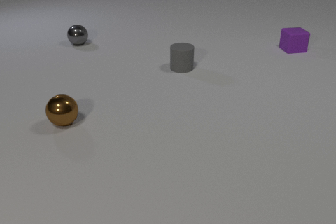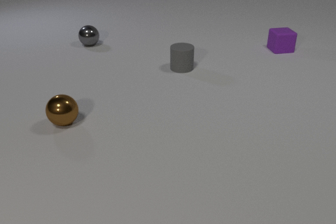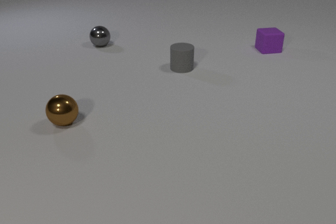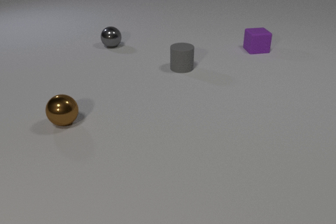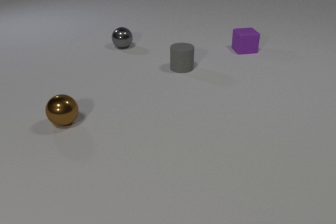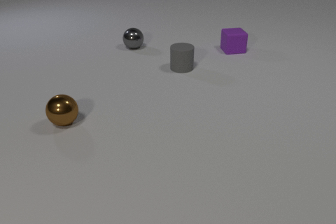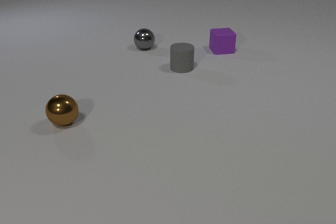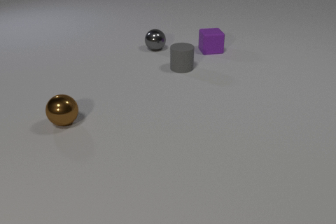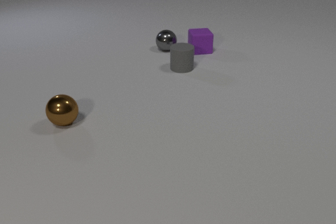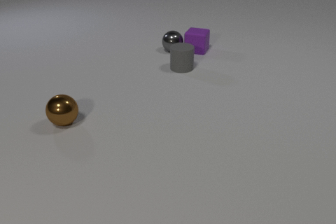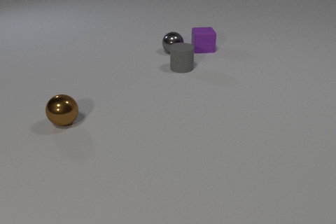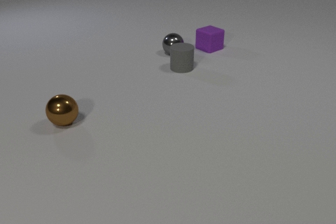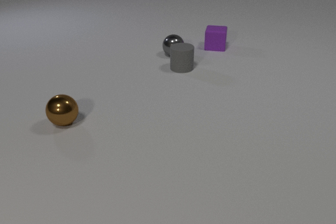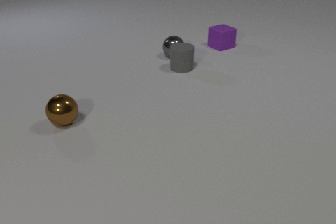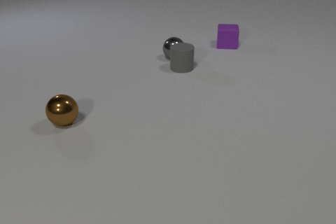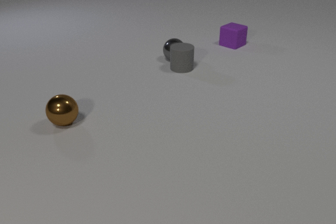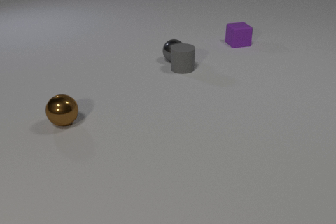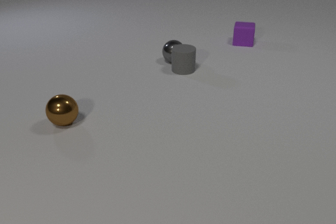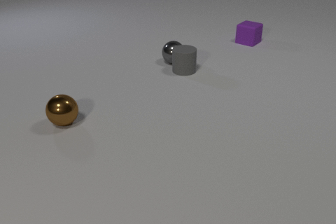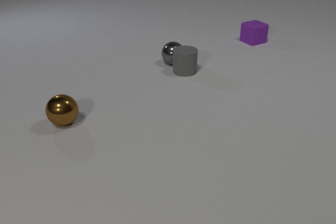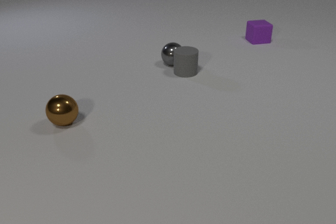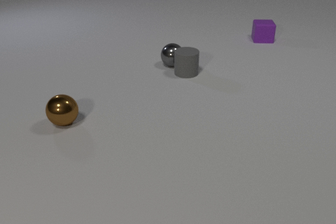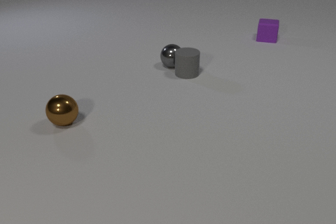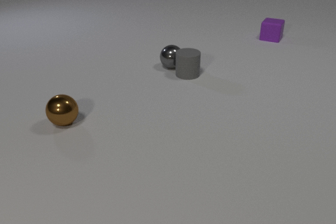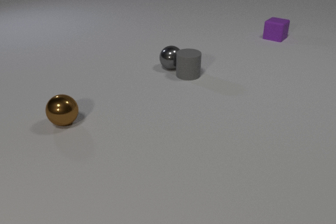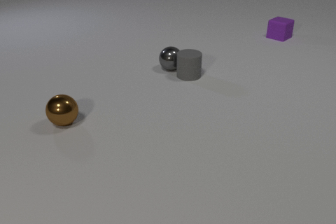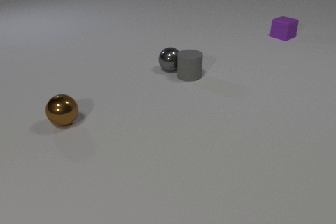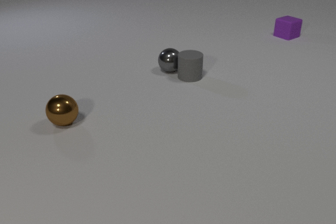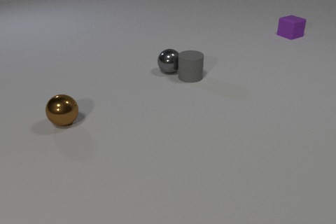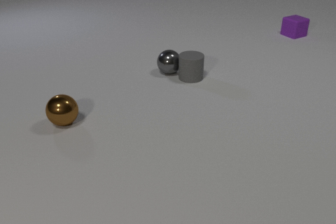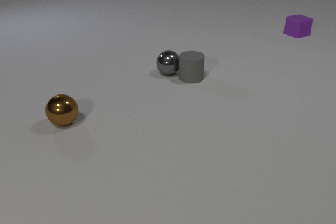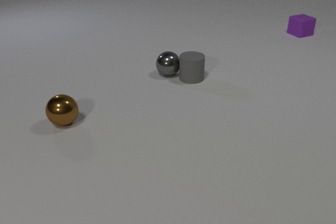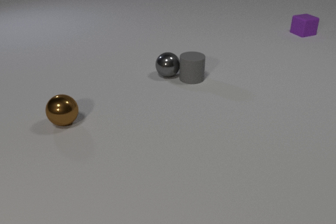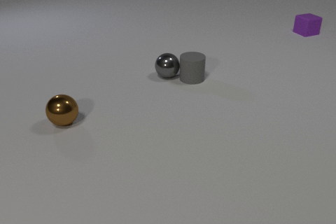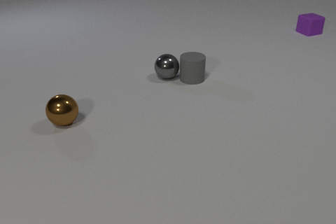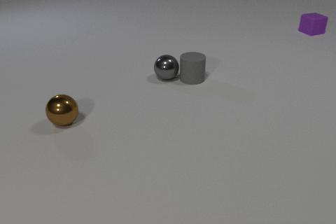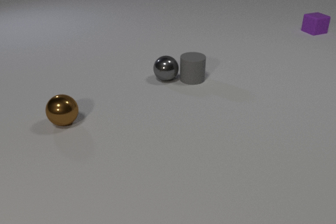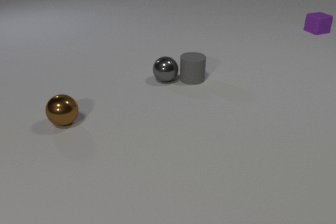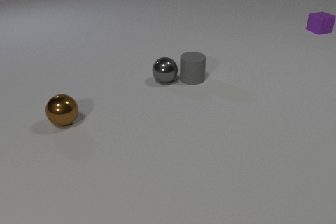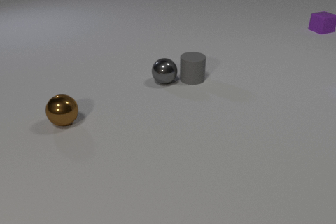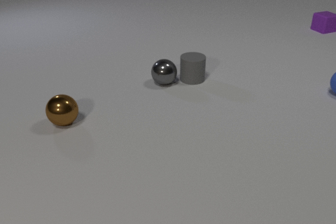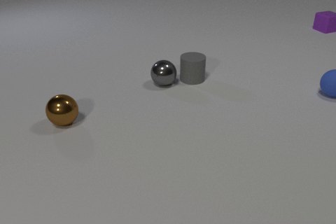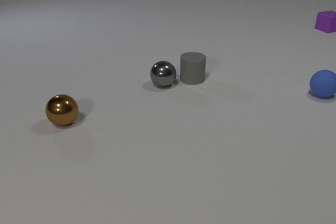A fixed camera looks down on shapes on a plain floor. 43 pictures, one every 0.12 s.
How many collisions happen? 2.
What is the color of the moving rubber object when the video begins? purple.
What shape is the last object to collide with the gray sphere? cylinder.
0.00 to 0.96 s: The purple rubber cube slides to the left. The gray metal sphere rolls to the right.
0.96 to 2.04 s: The purple rubber cube slides to the right and away from the camera. The gray metal sphere rolls toward the camera. The purple rubber cube and the gray metal sphere collide. The gray metal sphere and the gray rubber cylinder collide.
2.04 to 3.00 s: The purple rubber cube slides to the right and away from the camera. The gray metal sphere rolls toward the camera. The gray rubber cylinder slides toward the camera and to the right.
3.00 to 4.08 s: The purple rubber cube slides to the right and away from the camera. The gray metal sphere rolls toward the camera. The gray rubber cylinder slides toward the camera.
4.08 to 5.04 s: The purple rubber cube slides to the right and away from the camera. The gray metal sphere rolls toward the camera. The blue rubber sphere comes in at the right edge, rolls to the left and toward the camera.
